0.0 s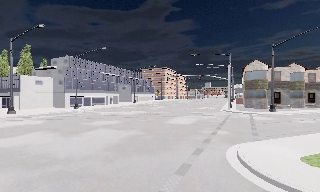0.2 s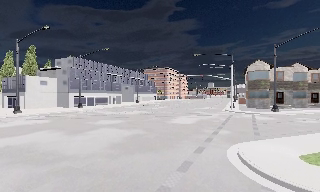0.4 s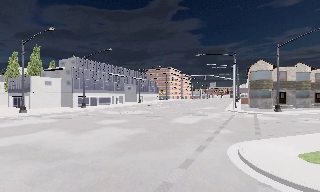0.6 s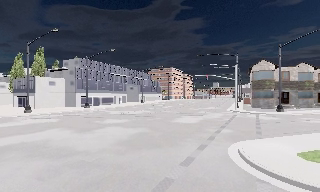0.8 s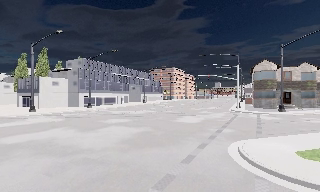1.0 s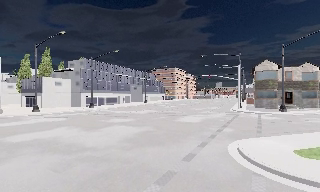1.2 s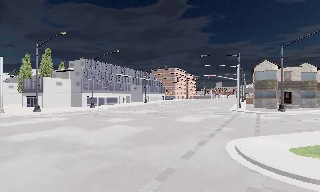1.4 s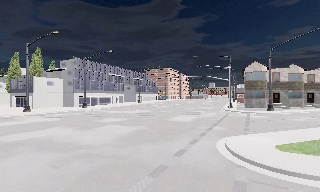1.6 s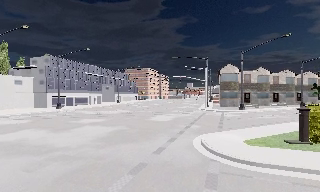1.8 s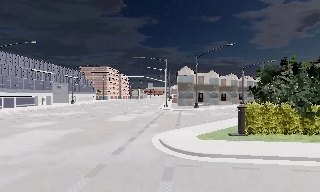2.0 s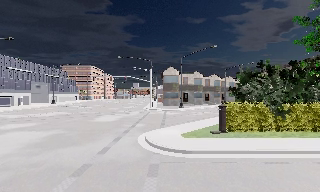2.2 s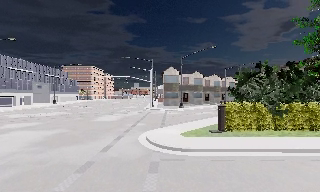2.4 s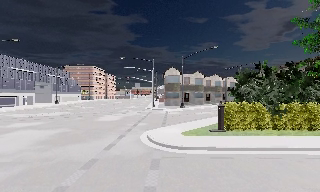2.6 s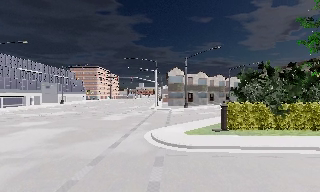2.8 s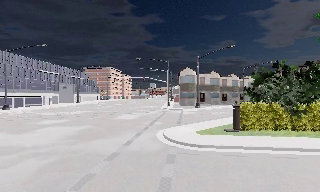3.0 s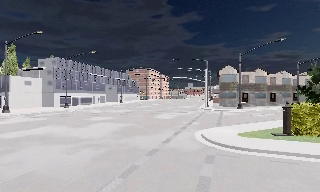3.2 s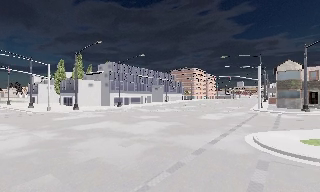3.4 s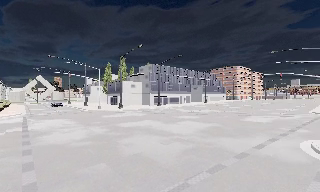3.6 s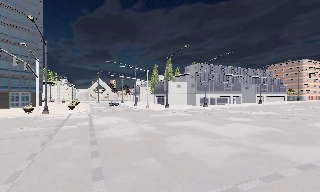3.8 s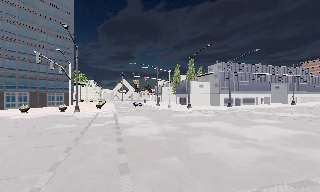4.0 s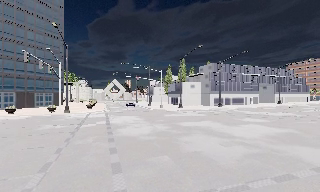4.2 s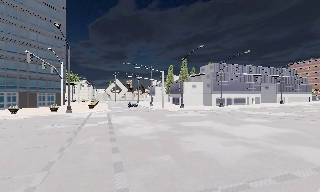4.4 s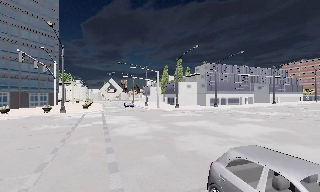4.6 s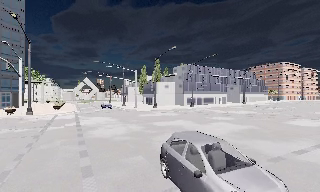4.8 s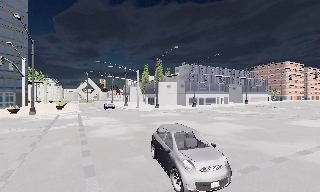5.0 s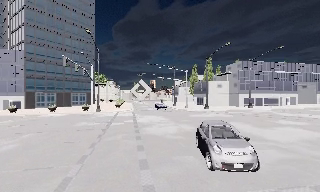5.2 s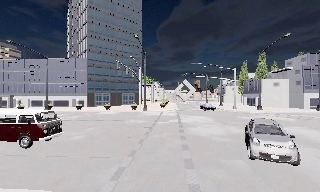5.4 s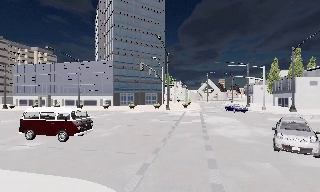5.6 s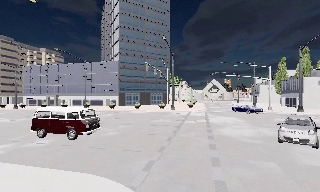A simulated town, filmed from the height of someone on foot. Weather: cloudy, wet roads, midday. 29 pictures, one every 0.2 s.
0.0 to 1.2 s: The camera travels backward, about 1.5 m, so what stands in front gets smaller.
1.2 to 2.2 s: The camera pans to its right, which is clockwise from overhead, by about 30 degrees. It travels backward, about 1 m, so what stands in front gets smaller.
2.2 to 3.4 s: The camera swings to its left by about 50 degrees, and the scene slides to the right. It travels backward, about 1.5 m.
3.4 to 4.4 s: The camera pans to its left, which is counterclockwise from overhead, by about 20 degrees. It travels backward, about 0.5 m, so what stands in front gets smaller. It loses speed.
4.4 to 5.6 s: The camera pans to its left, which is counterclockwise from overhead, by about 35 degrees. It travels backward, about 0.5 m.
The film runs backward here.
